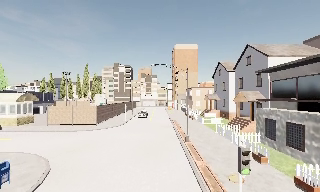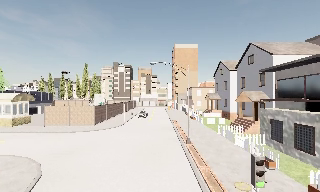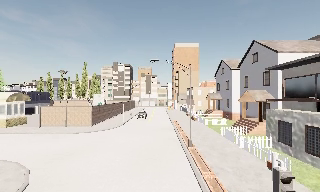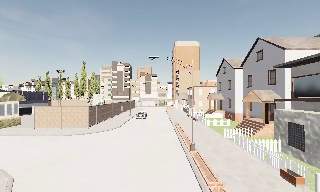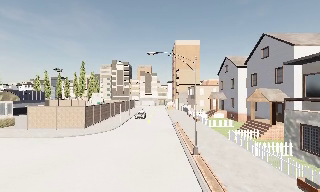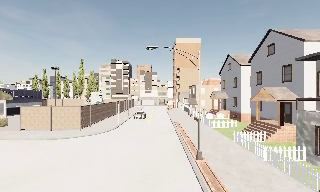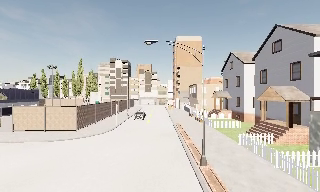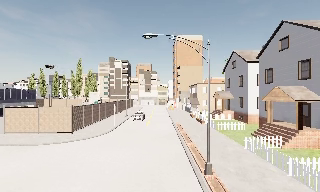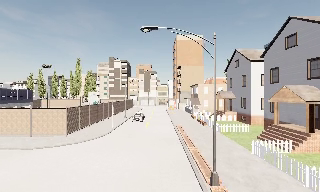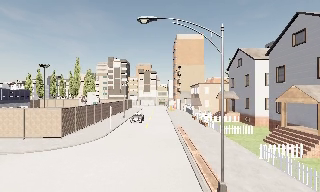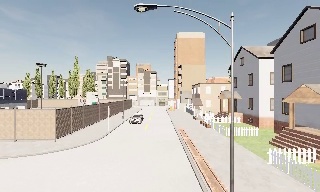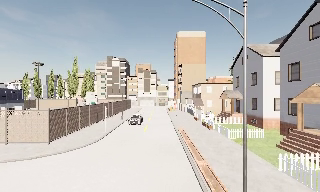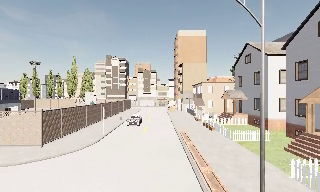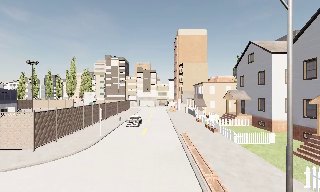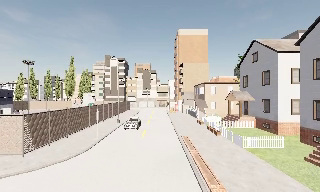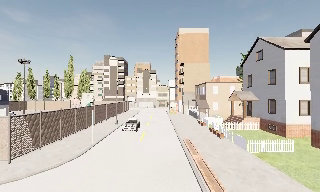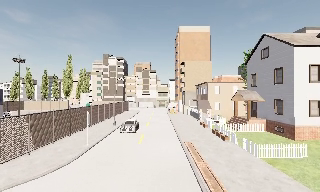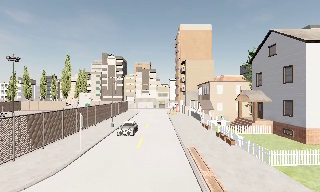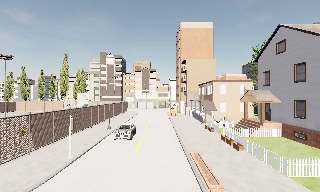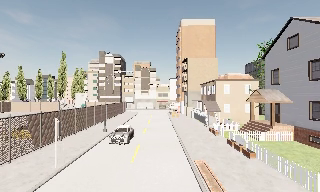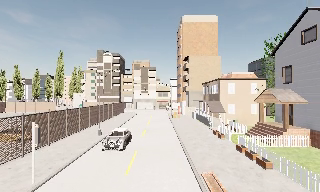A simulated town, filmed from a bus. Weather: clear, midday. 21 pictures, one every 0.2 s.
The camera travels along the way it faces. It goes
forward.
0.0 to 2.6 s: The camera travels forward, about 12 m, so what stands in front looms larger.
2.6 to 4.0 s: The camera travels forward, about 9 m, so what stands in front looms larger. It gains speed.
The film runs forward here.
